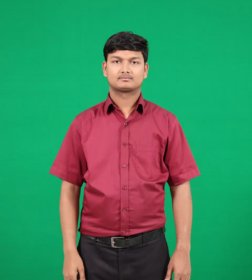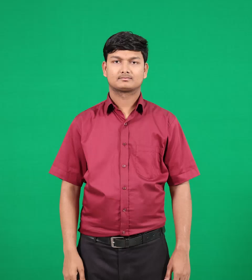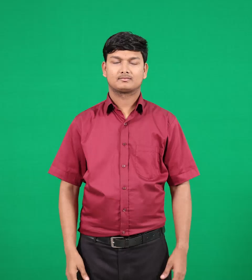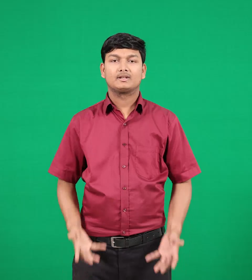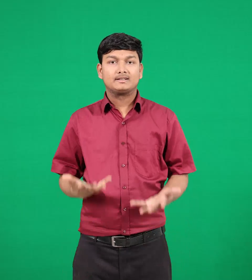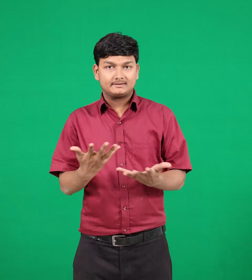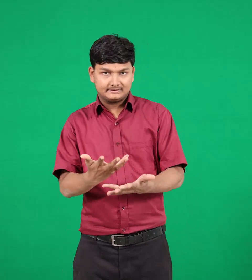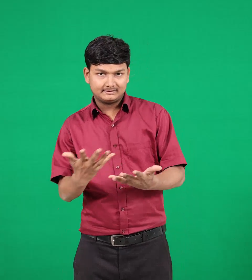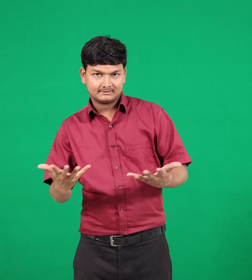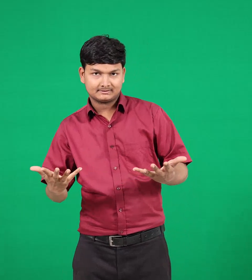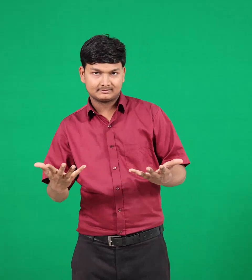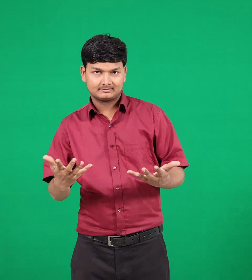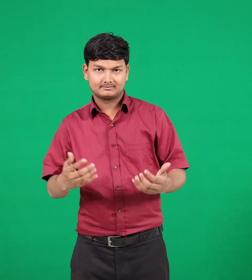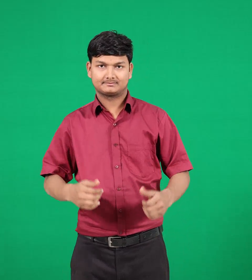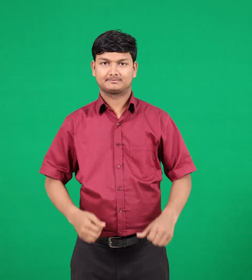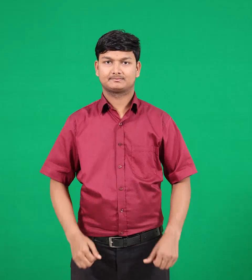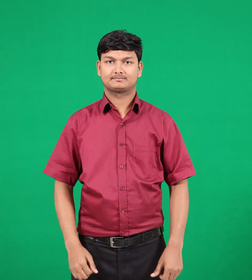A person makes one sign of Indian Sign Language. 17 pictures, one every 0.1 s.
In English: thing
